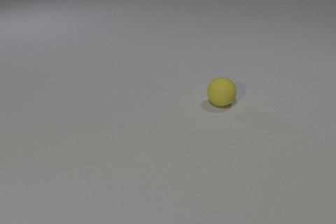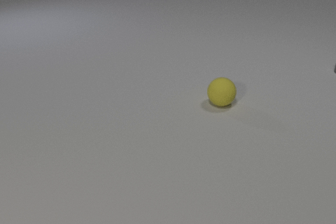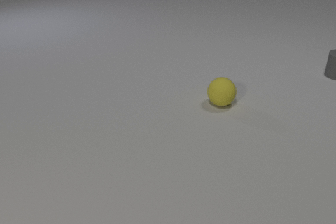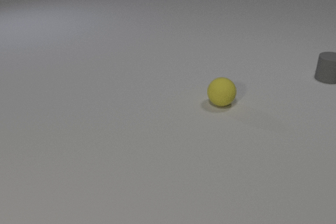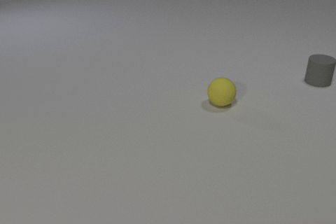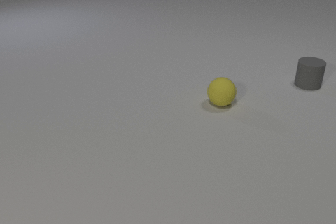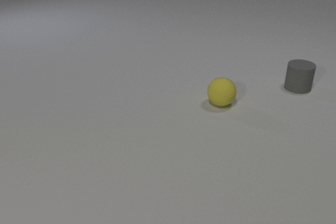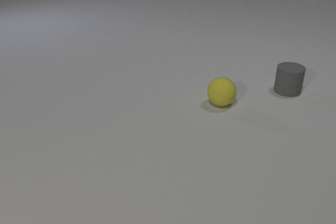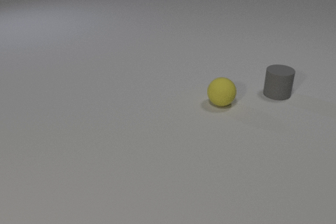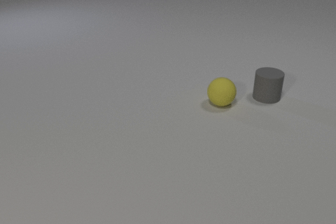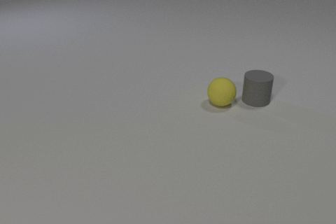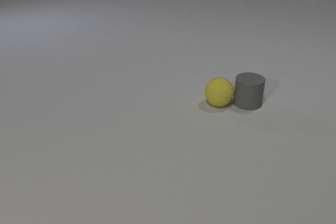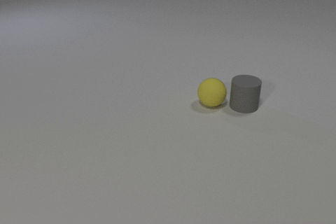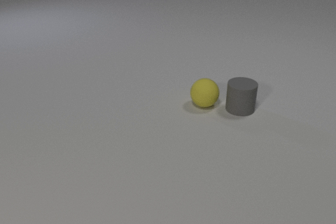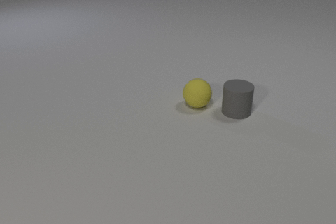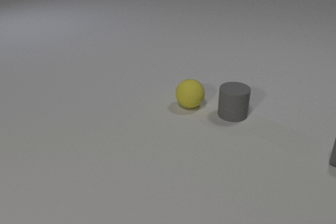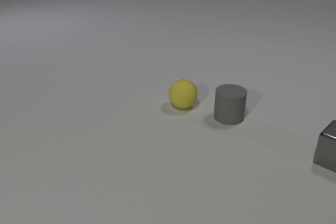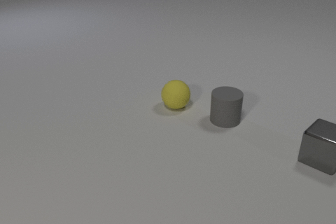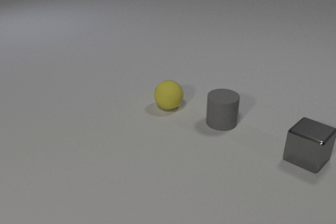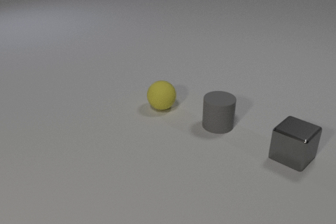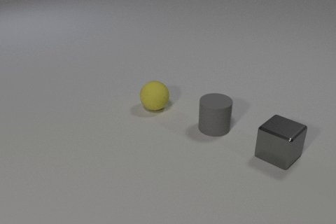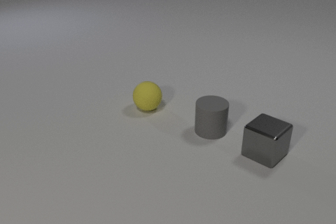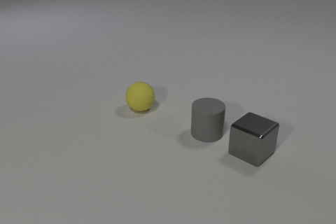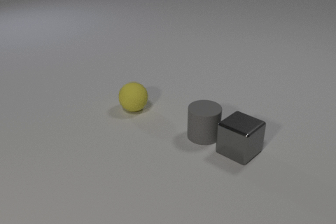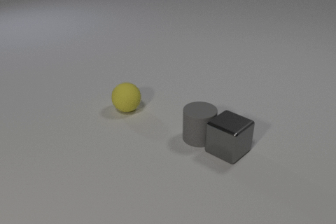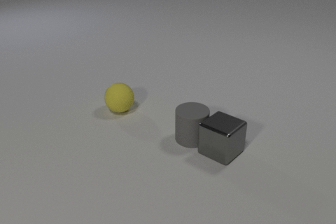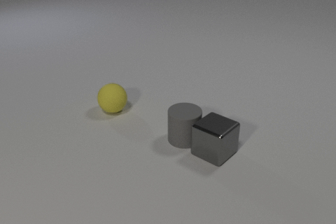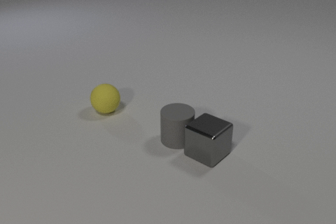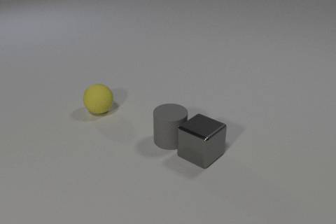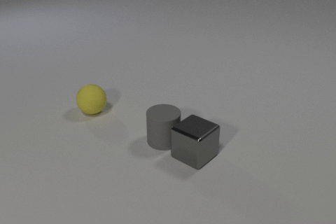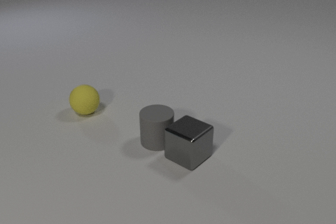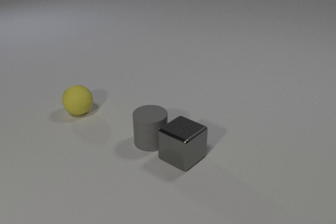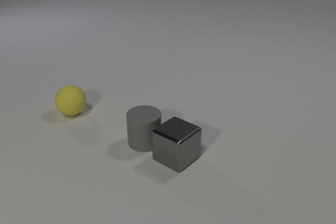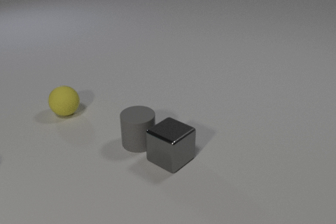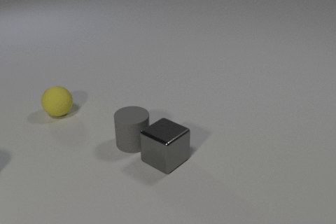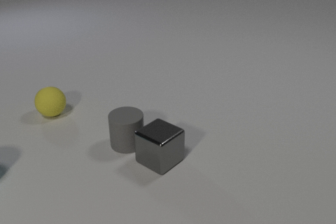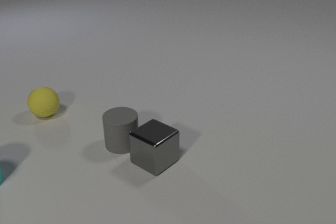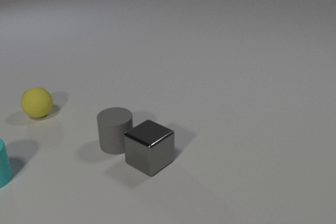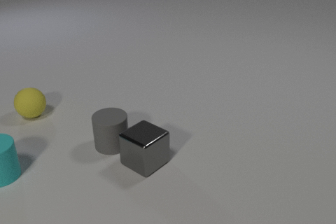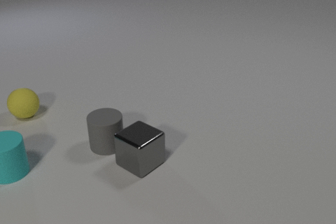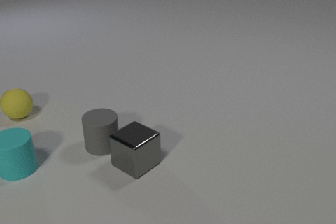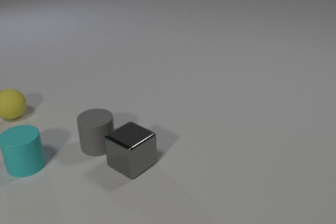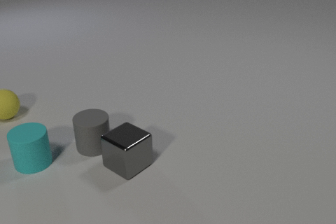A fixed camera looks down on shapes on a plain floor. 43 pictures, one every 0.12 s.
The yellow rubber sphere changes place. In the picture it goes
to the left.
The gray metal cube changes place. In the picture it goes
to the left.
0.00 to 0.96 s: The gray rubber cylinder comes in at the right edge, slides toward the camera and to the left.
0.96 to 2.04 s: The gray rubber cylinder slides toward the camera and to the left. The yellow rubber sphere rolls to the left. The gray metal cube comes in at the right edge, slides to the left. The gray rubber cylinder and the yellow rubber sphere collide.
2.04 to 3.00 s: The gray rubber cylinder slides toward the camera and to the left. The yellow rubber sphere rolls to the left. The gray metal cube slides to the left. The gray rubber cylinder and the gray metal cube collide.
3.00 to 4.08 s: The gray rubber cylinder slides to the left. The yellow rubber sphere rolls to the left. The gray metal cube slides to the left.
4.08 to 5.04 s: The gray rubber cylinder slides to the left. The yellow rubber sphere rolls to the left. The gray metal cube slides to the left. The cyan rubber cylinder comes in at the left edge, slides to the right.
How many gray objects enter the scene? 2.
Are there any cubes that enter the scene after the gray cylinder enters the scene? yes.
What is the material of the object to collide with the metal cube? rubber.
